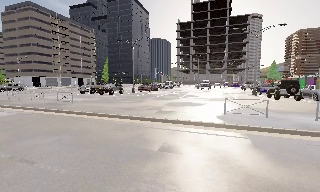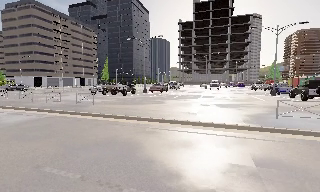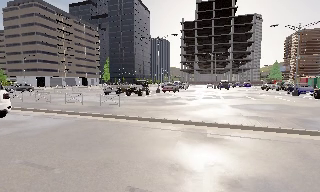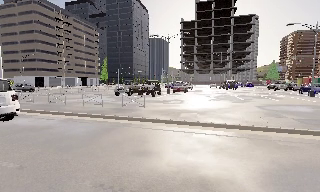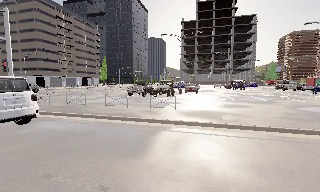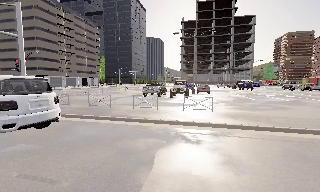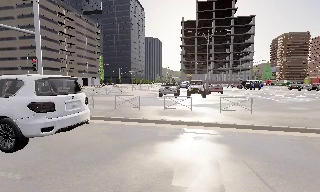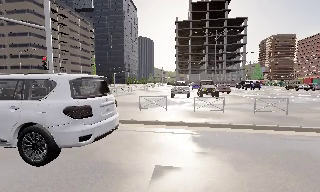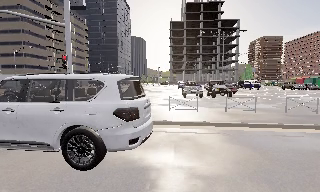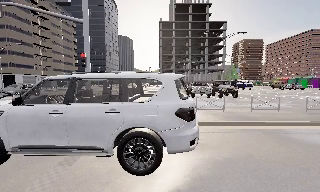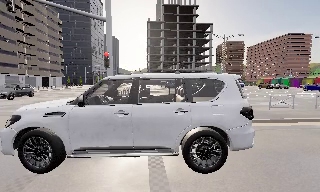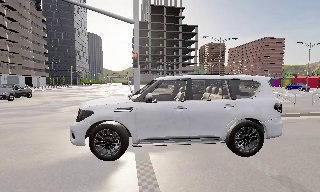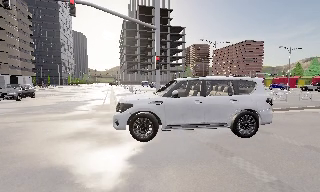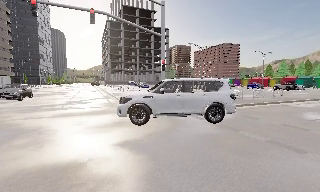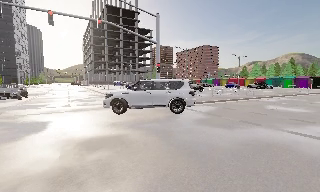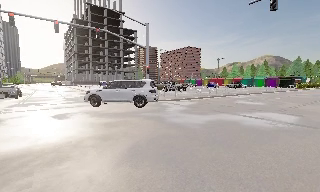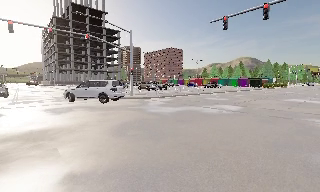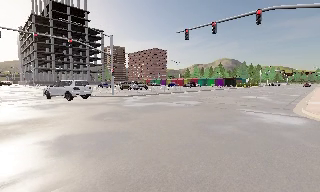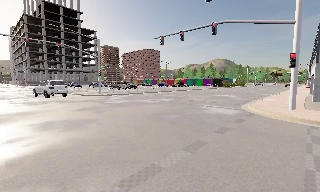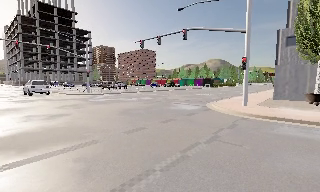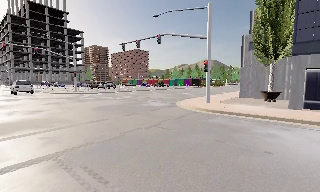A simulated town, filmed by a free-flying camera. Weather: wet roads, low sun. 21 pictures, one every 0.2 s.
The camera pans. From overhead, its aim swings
clockwise.
0.0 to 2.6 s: The camera pans to its right, which is clockwise from overhead, by about 40 degrees. It travels to its left, about 30 m, so close, fixed things drift to the right.
2.6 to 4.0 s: The camera swings to its right by about 25 degrees, and the scene slides to the left. It travels backward, about 16 m, so what stands in front gets smaller.
The film runs forward here.
